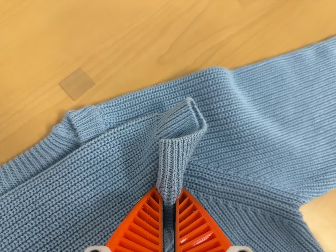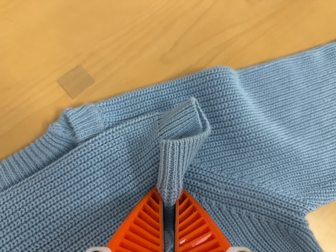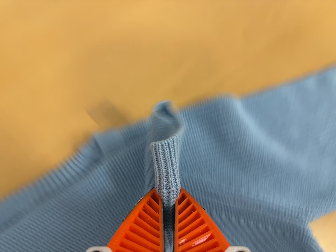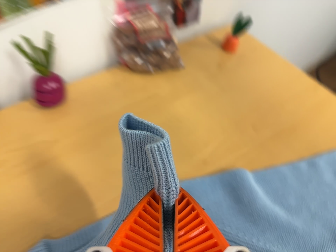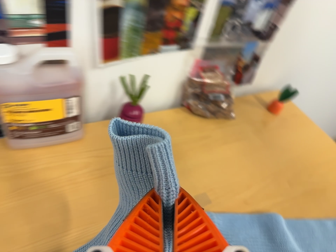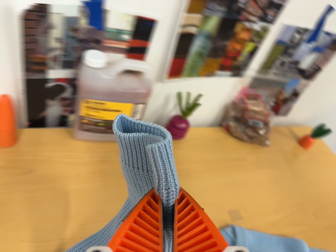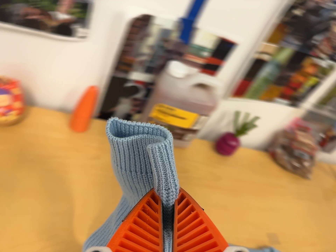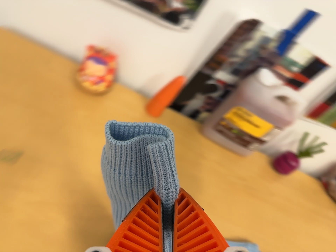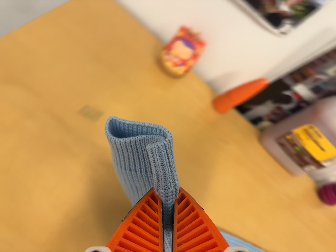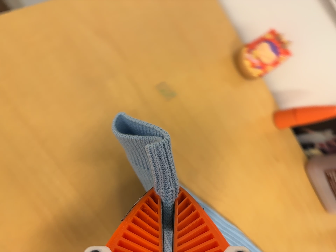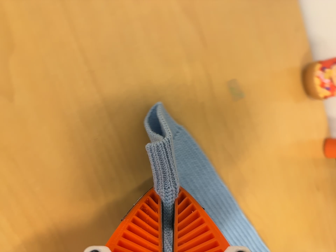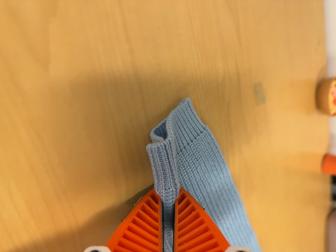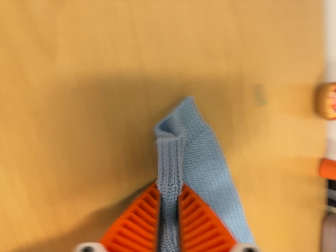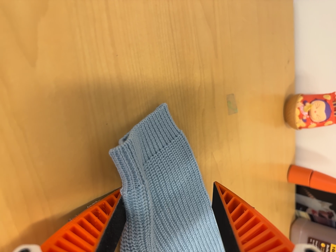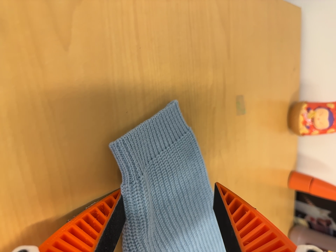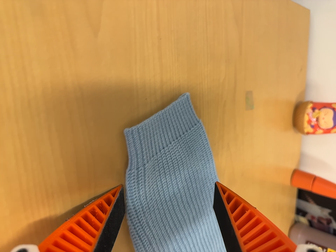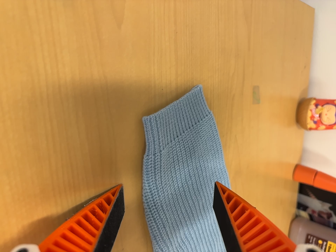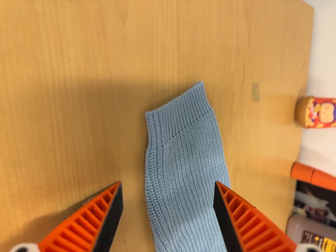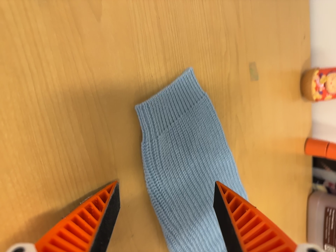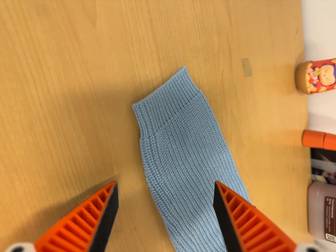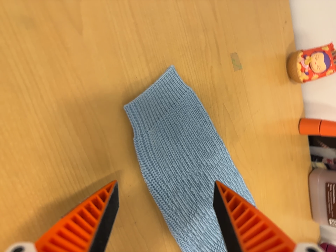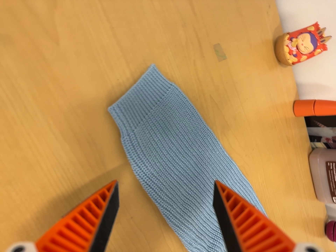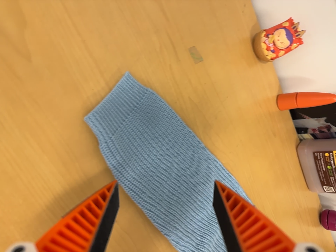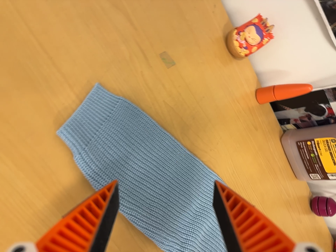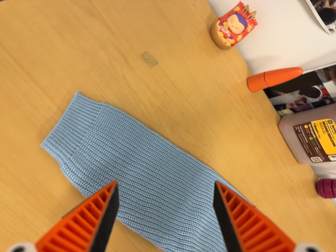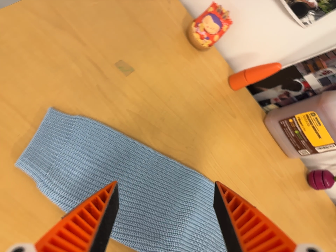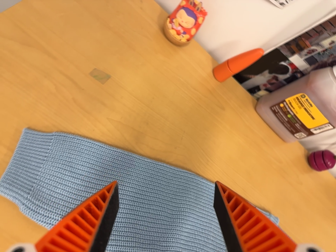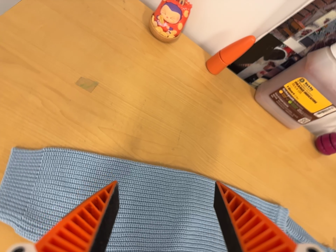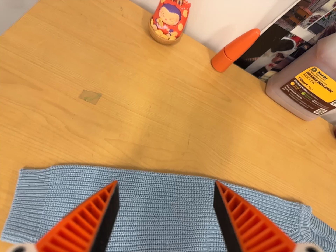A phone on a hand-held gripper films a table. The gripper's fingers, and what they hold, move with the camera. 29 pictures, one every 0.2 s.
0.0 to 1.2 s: The camera swings to its left by about 15 degrees, and the scene slides to the right. It travels backward and to its left, about 40 cm. Its aim tips toward the top of its view by about 40 degrees, and the scene shifts downward. It rolls about its line of sight by about 35 degrees, and the scene rotates clockwise.
1.2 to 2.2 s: The camera pans to its left by about 10 degrees. It travels to its left, about 36 cm, so close, fixed things drift to the right. It rolls about its line of sight by about 70 degrees, and the scene rotates clockwise.
2.2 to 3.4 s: The camera travels to its left, backward and toward the bottom of its view, about 8 cm. It rolls about its line of sight by about 10 degrees, and the scene rotates clockwise.
3.4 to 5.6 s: The camera pans to its left by about 15 degrees. It travels to its right, about 26 cm. It rolls about its line of sight by about 60 degrees, and the scene rotates counterclockwise.
The film runs backward here.
